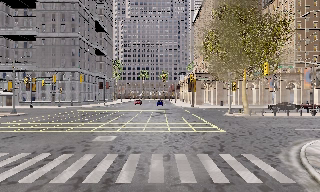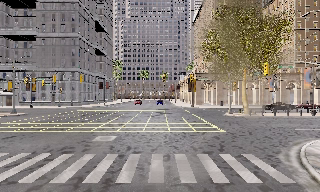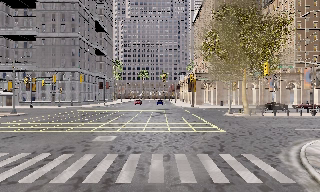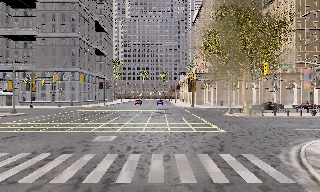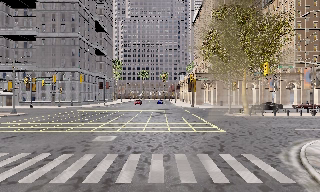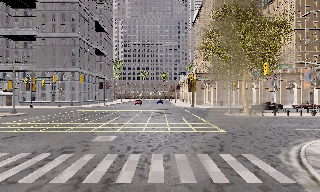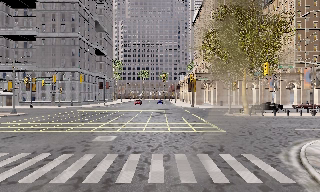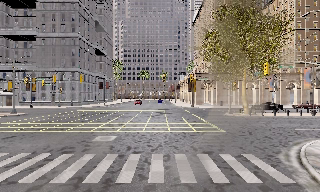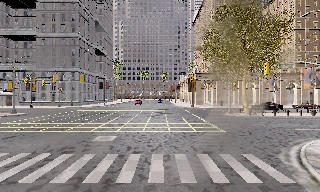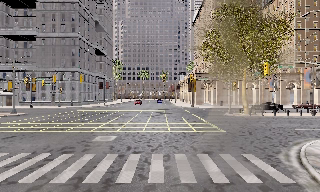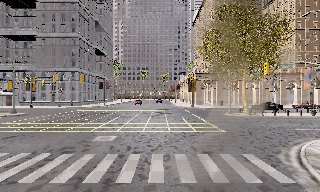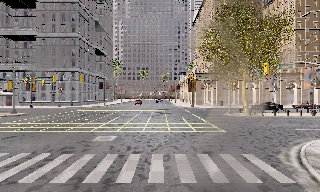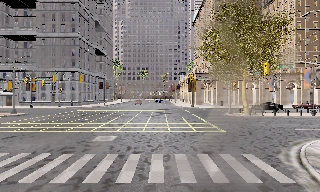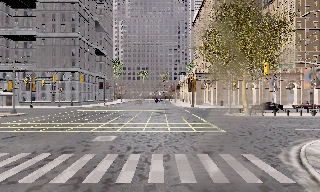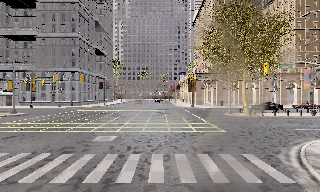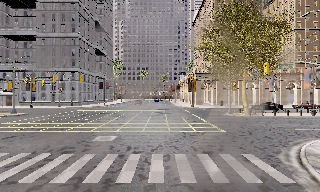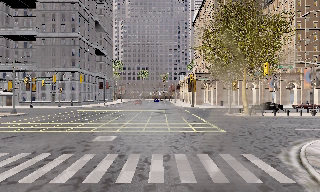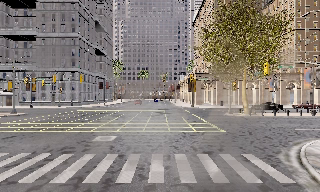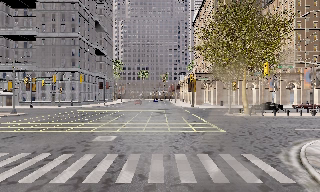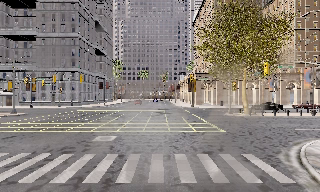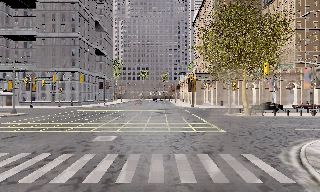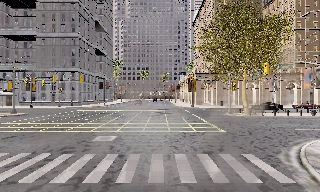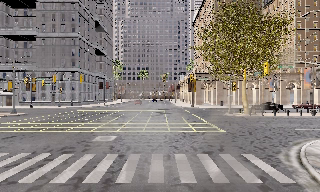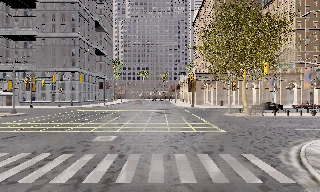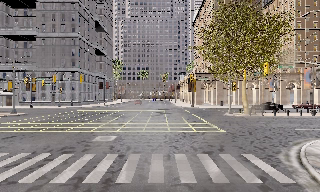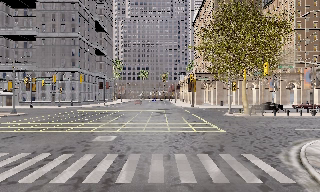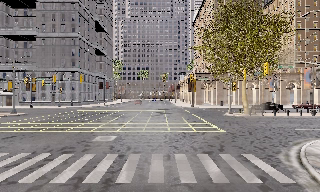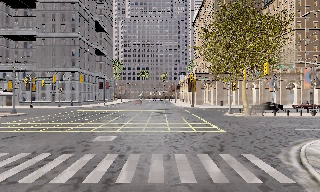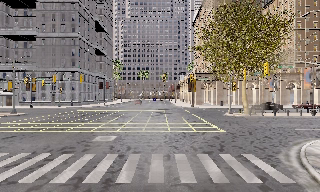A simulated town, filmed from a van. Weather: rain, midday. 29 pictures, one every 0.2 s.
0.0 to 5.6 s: The camera keeps its place and its aim.
The film runs forward here.
